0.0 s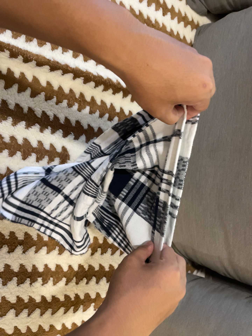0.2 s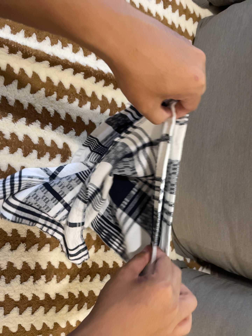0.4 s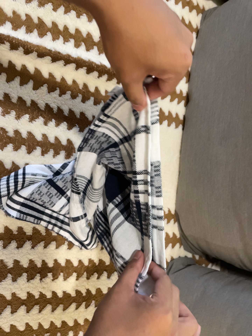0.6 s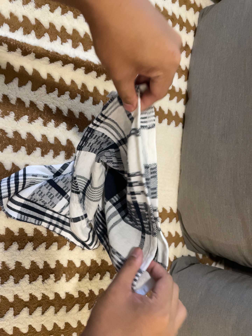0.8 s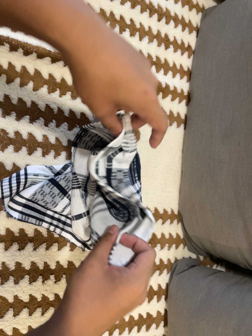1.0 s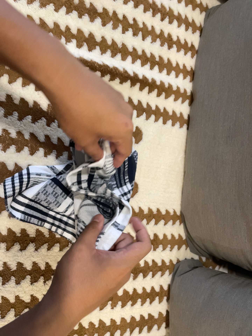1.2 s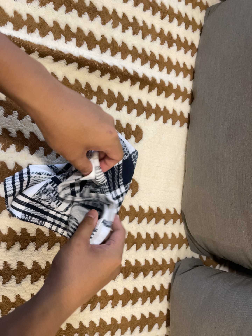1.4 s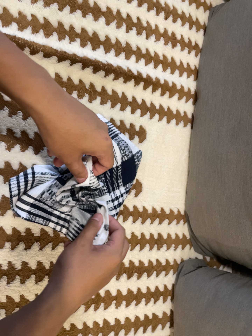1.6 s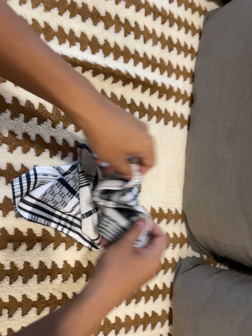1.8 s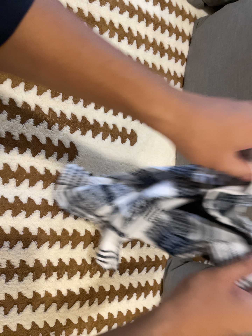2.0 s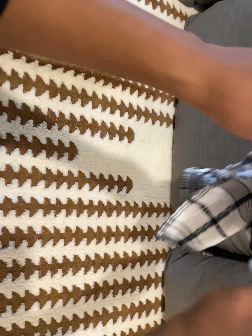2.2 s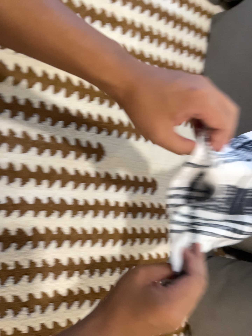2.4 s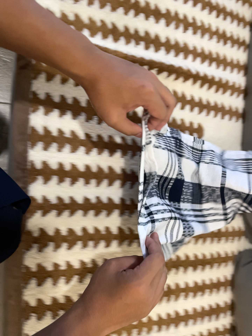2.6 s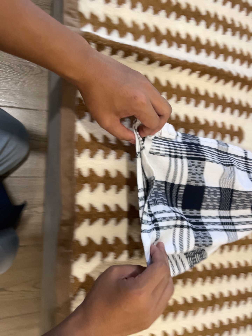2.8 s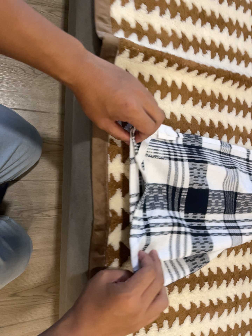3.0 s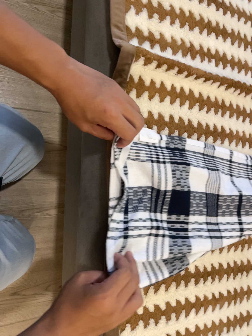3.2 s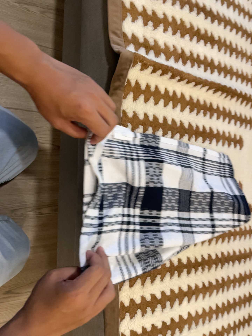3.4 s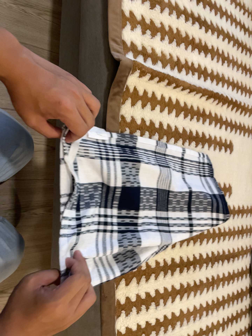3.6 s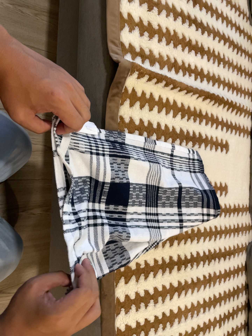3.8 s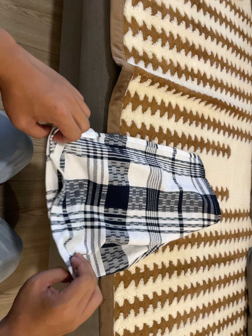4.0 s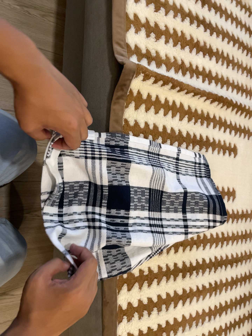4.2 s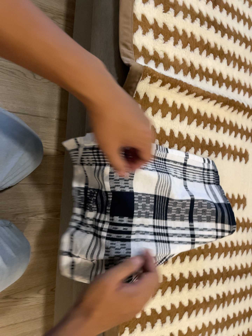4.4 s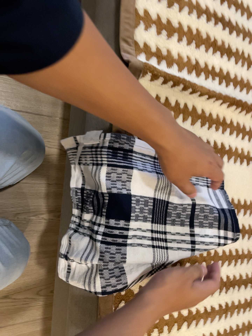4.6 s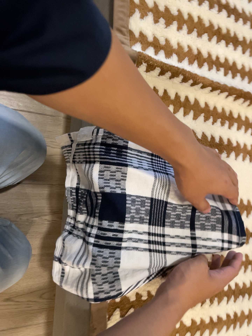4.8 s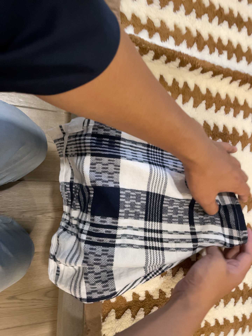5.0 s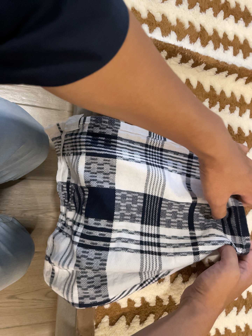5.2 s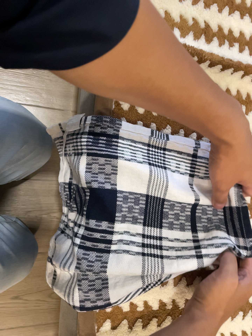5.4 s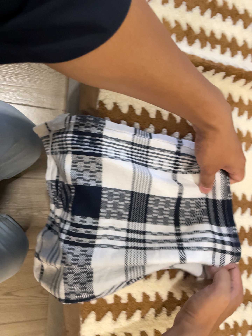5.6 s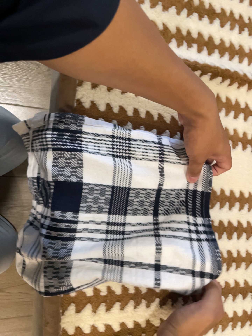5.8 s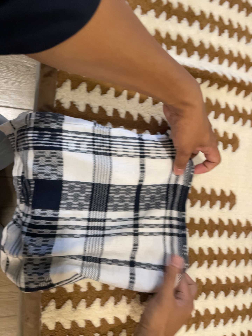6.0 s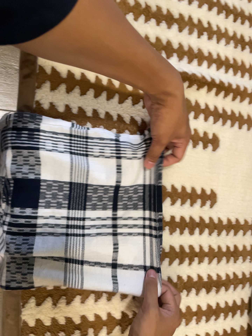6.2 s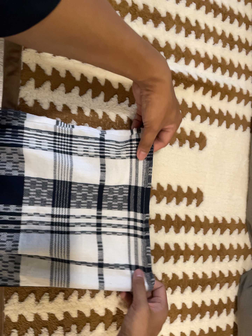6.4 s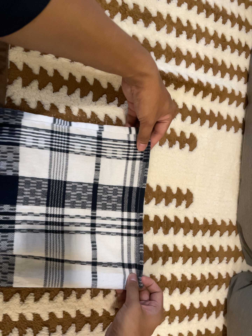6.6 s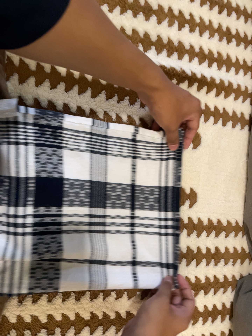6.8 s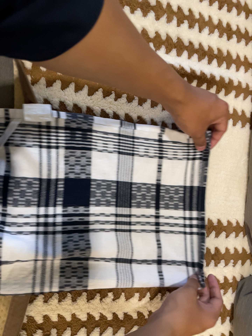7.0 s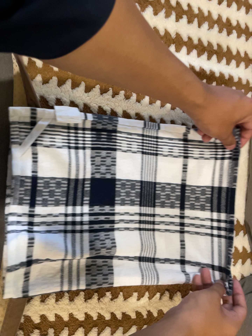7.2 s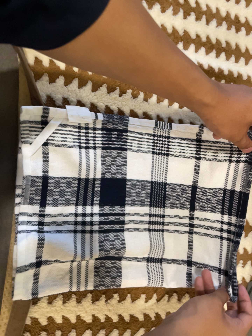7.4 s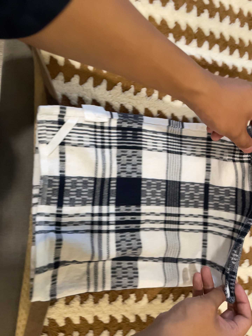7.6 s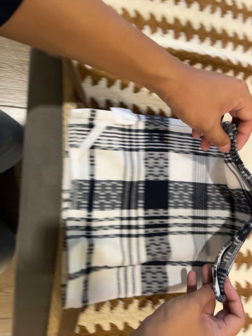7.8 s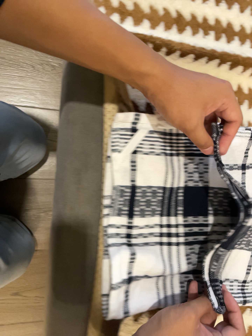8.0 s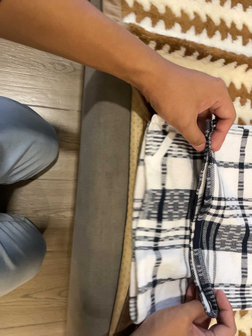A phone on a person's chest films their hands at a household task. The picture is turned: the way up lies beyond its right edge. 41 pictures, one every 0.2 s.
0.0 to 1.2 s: The camera shifts only a little, or ends up much as it began.
1.2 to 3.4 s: The camera pans to its right by about 10 degrees. It travels to its left, about 38 cm, so close, fixed things drift to the right.
3.4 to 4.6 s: The camera travels forward and to its right, about 10 cm, so what stands in front looms larger.
4.6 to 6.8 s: The camera travels to its right, about 26 cm, so close, fixed things drift to the left.
6.8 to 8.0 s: The camera travels to its left, about 18 cm, so close, fixed things drift to the right.
The film runs forward here.
